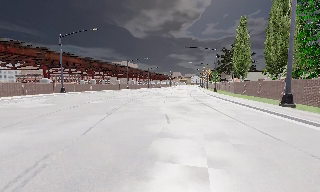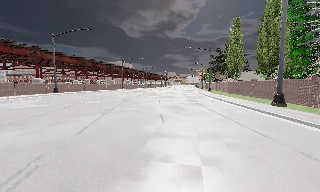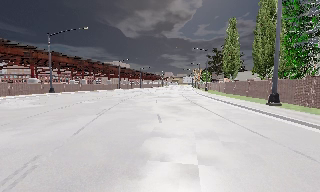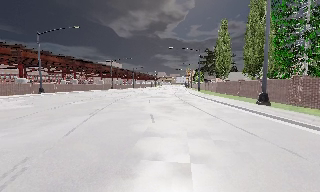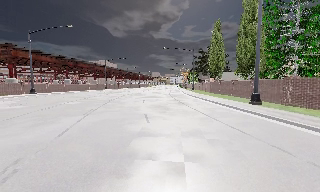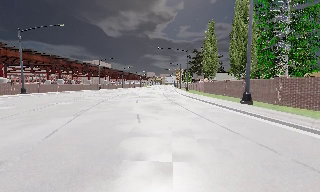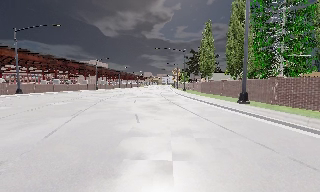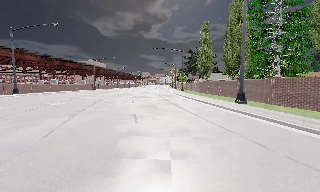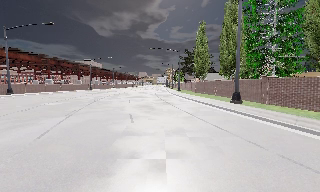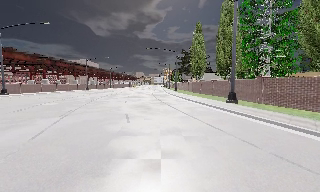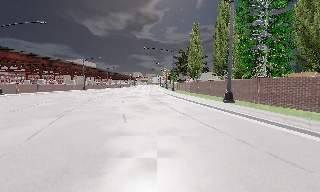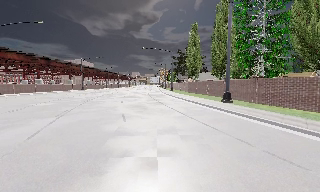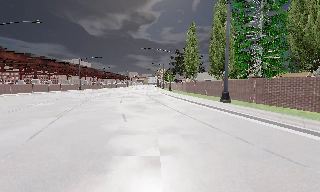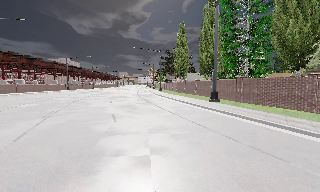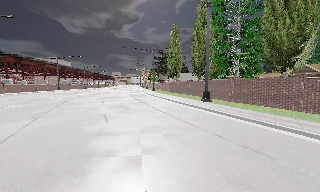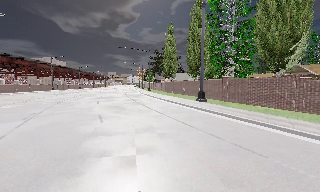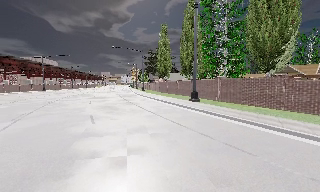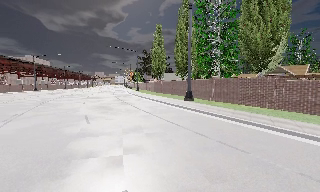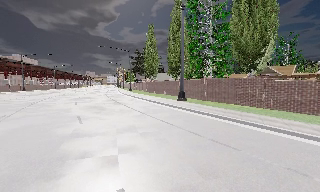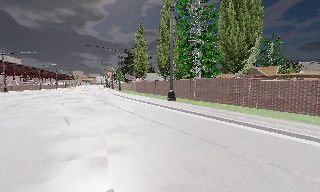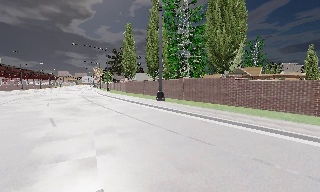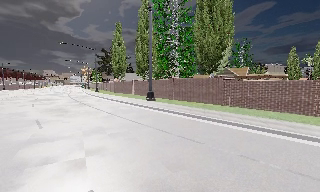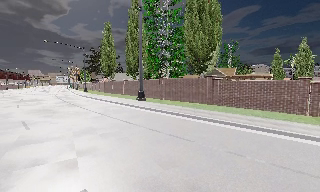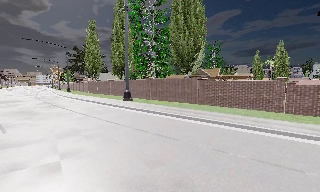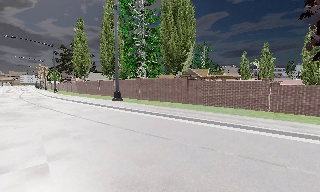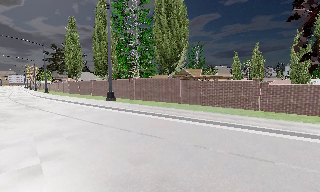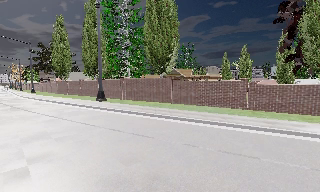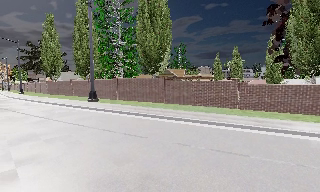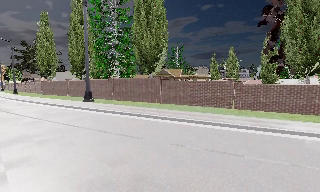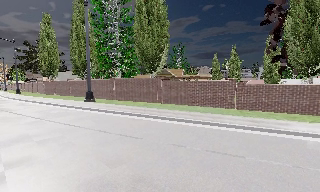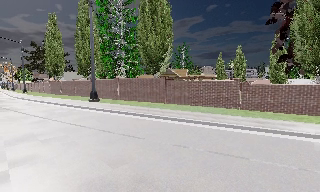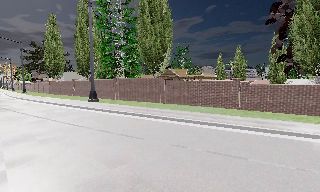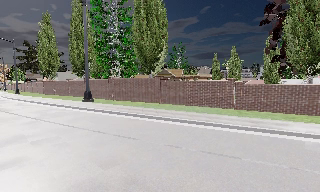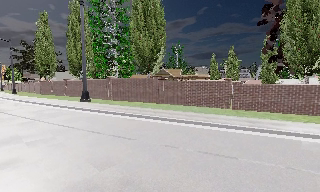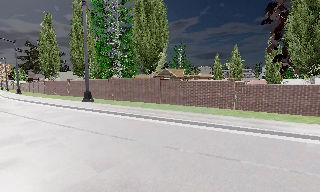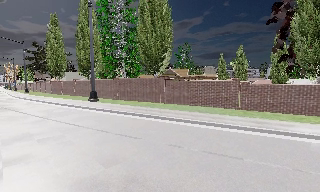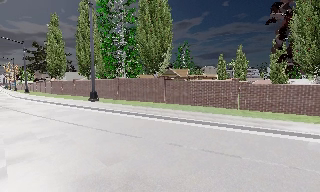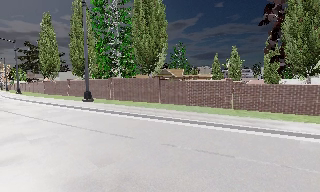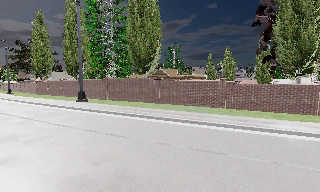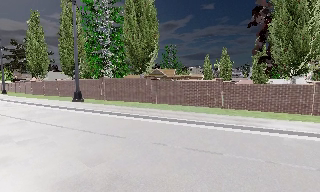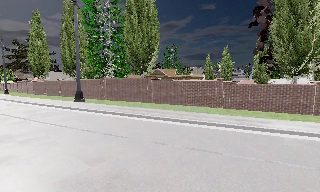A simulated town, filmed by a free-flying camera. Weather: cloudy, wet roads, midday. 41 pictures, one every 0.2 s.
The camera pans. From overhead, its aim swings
clockwise.
The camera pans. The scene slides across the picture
to the left.
0.0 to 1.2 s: The camera pans to its right, which is clockwise from overhead, by about 10 degrees.
1.2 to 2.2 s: The camera shifts only a little, or ends up much as it began.
2.2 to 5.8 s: The camera swings to its right by about 45 degrees, and the scene slides to the left. It travels backward, about 0.5 m.
5.8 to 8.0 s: The camera shifts only a little, or ends up much as it began.
The film runs backward here.
